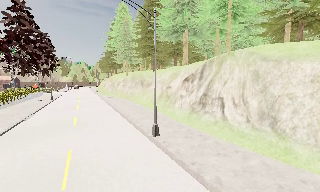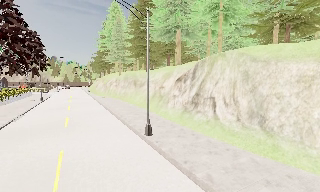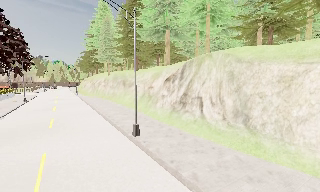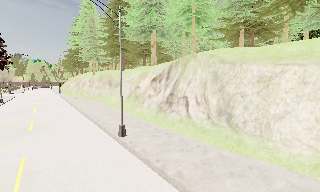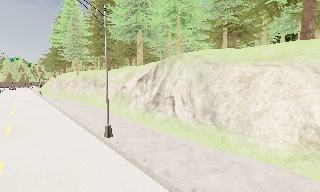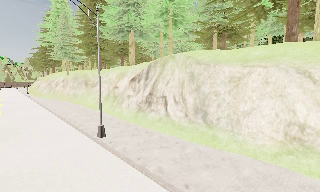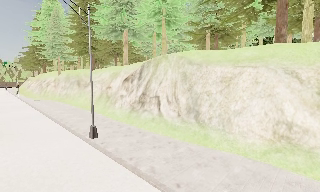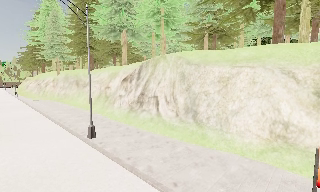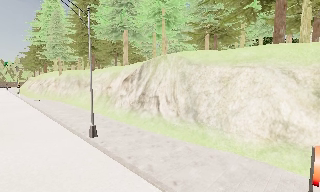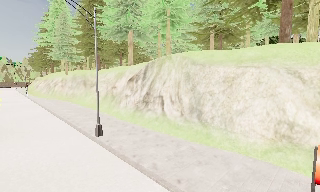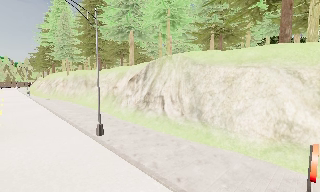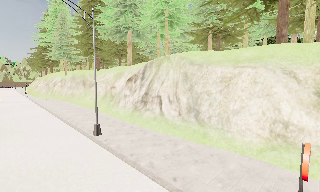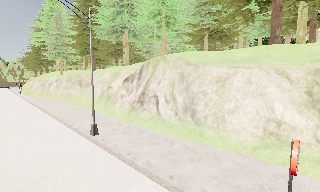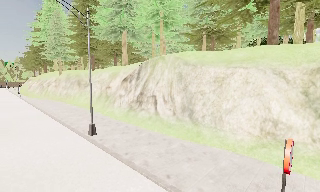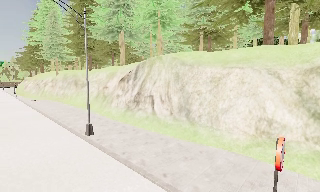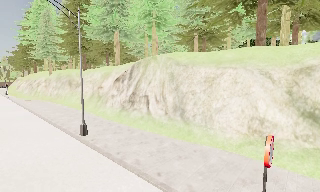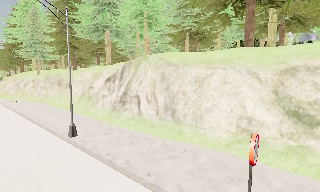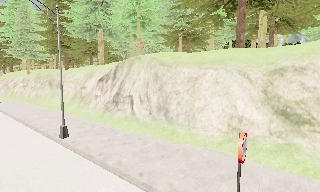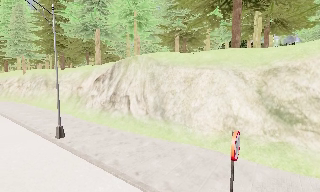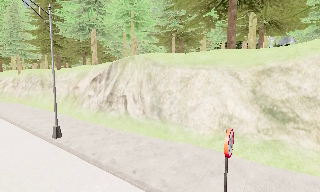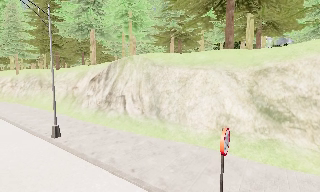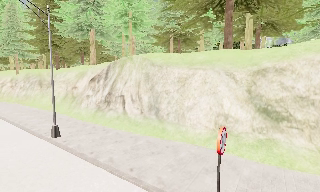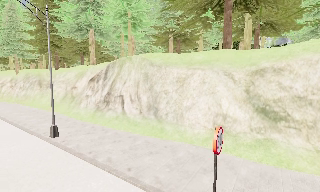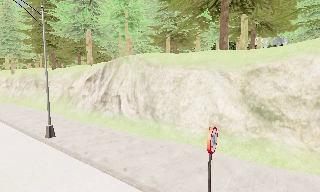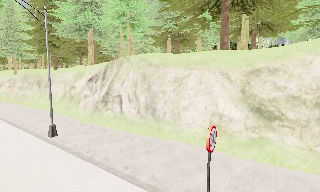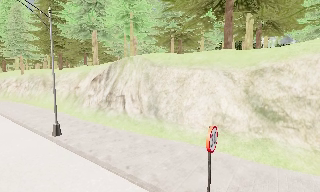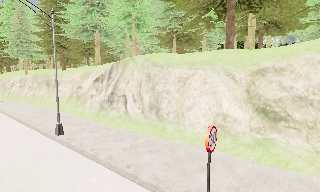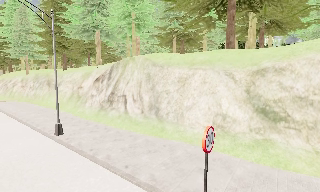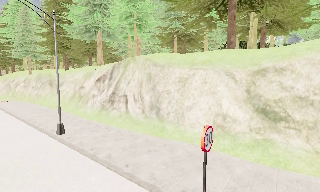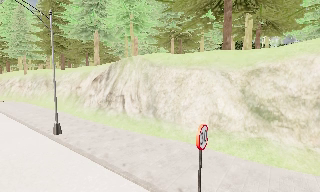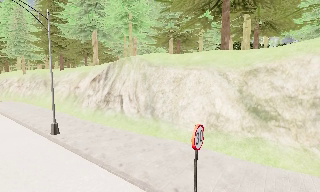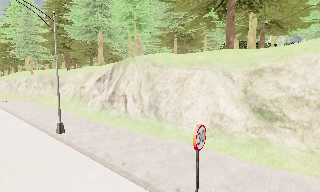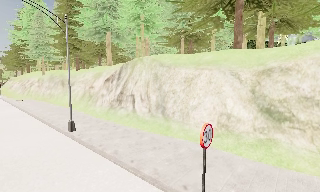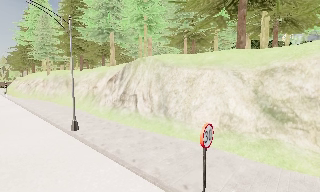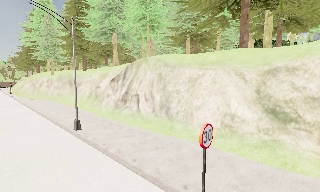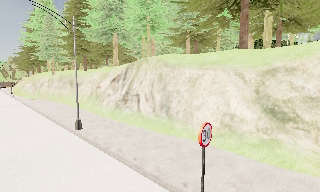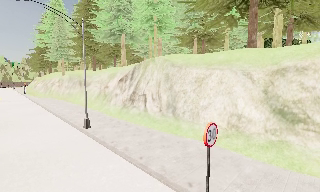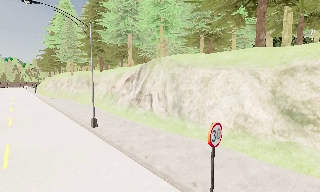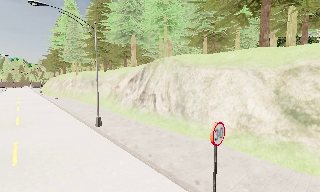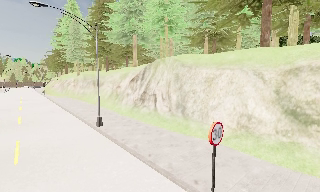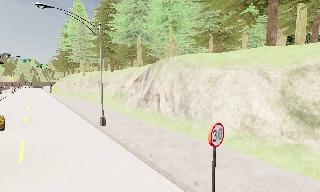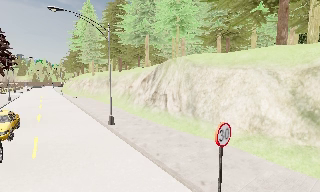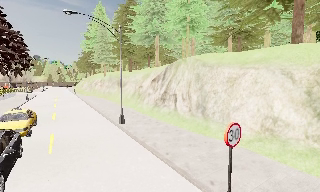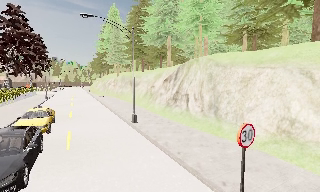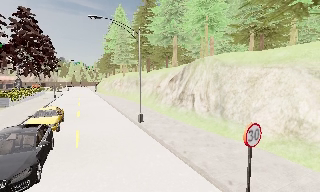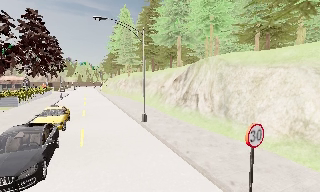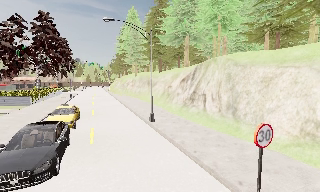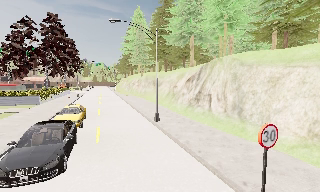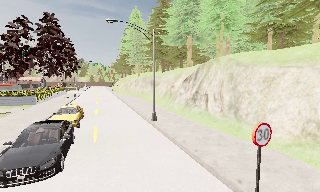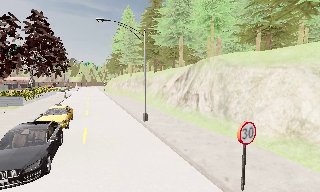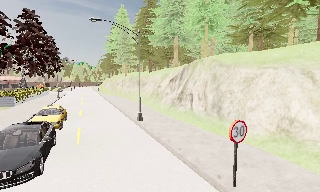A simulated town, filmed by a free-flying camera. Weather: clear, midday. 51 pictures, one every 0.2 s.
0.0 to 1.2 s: The camera swings to its right by about 20 degrees, and the scene slides to the left.
1.2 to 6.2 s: The camera travels to its right and backward, about 2 m, so close, fixed things drift to the left.
6.2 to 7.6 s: The camera swings to its left by about 10 degrees, and the scene slides to the right. It travels backward, about 0.5 m, so what stands in front gets smaller.
7.6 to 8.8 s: The camera swings to its left by about 15 degrees, and the scene slides to the right.
8.8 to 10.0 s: The camera shifts only a little, or ends up much as it began.
The film runs backward here.
